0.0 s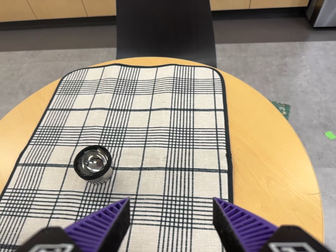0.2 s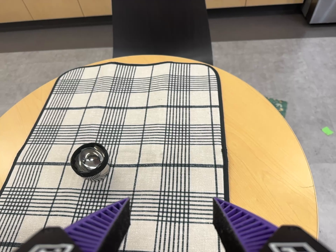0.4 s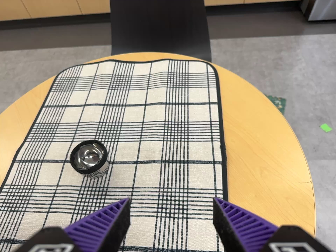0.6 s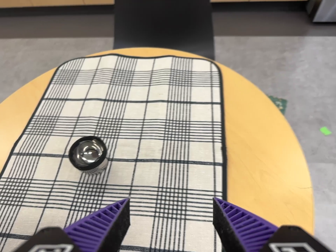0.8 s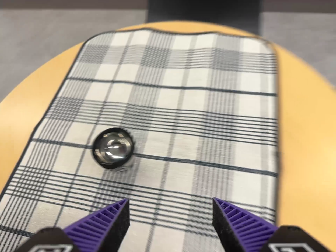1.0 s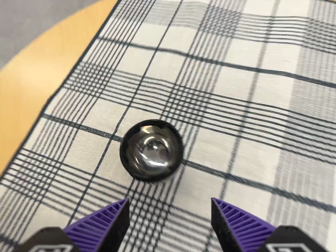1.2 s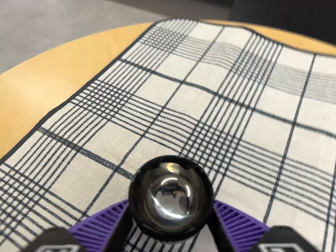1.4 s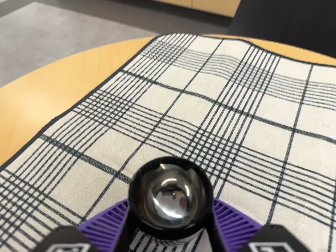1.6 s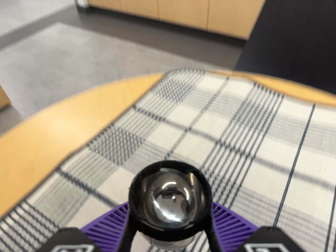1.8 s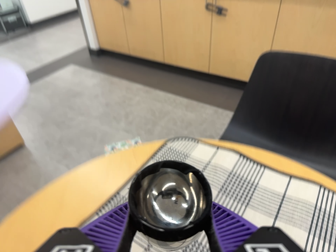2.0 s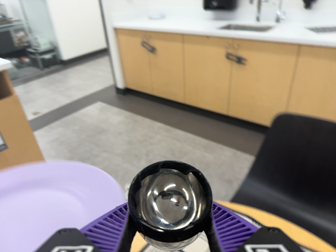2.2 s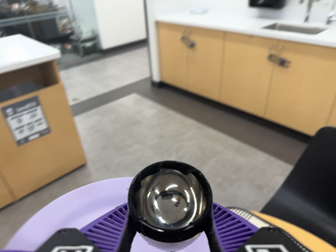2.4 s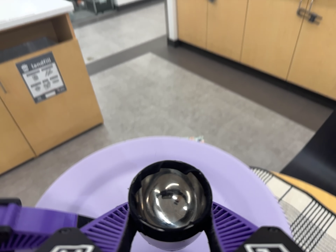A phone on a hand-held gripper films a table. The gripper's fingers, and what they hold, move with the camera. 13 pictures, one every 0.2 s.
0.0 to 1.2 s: The camera travels forward, about 30 cm, so what stands in front looms larger. It rolls about its line of sight by about 25 degrees, and the scene rotates clockwise.
1.2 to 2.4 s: The camera swings to its left by about 20 degrees, and the scene slides to the right. It travels toward the top of its view and backward, about 28 cm, so close, fixed things drift downward. Its aim tips toward the top of its view by about 10 degrees, and the scene shifts downward. It rolls about its line of sight by about 10 degrees, and the scene rotates clockwise.
The film runs backward here.
